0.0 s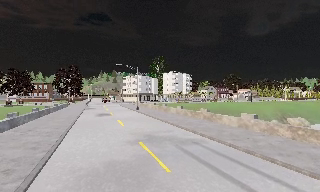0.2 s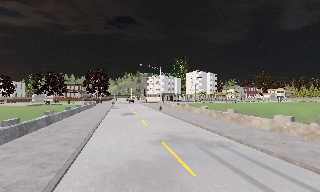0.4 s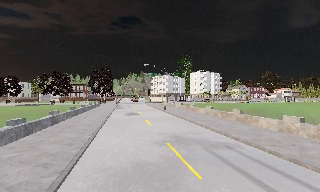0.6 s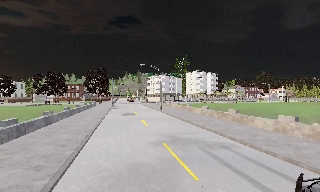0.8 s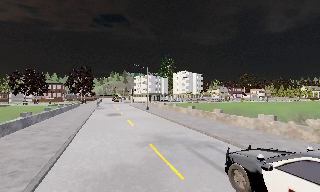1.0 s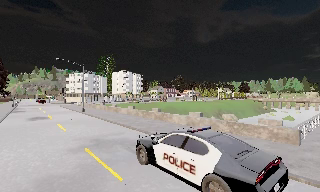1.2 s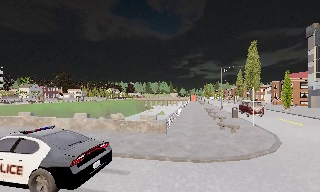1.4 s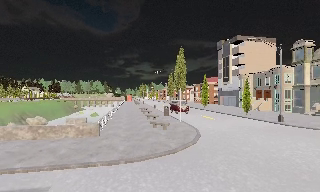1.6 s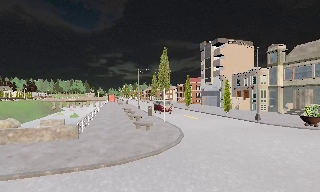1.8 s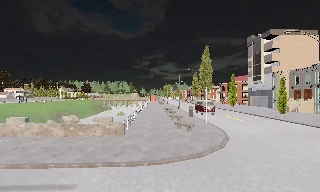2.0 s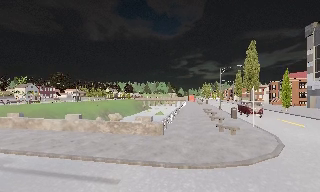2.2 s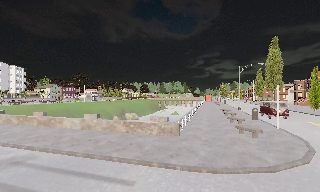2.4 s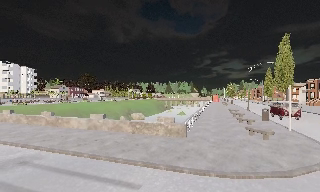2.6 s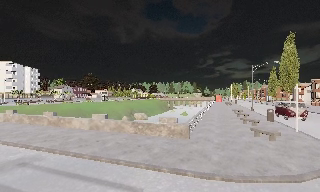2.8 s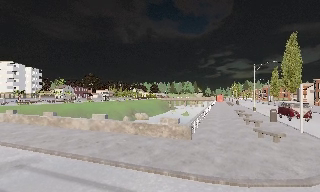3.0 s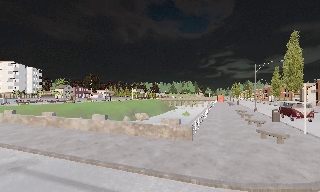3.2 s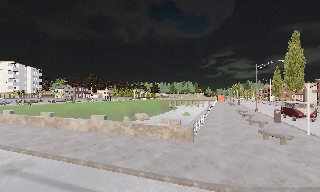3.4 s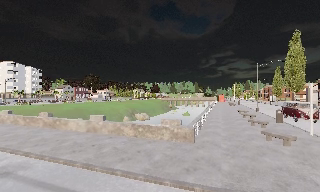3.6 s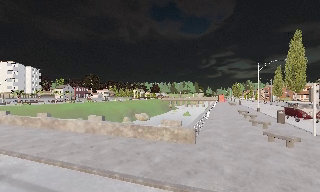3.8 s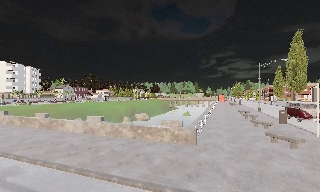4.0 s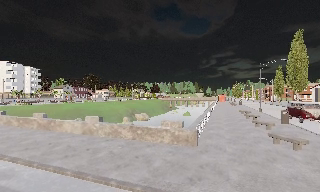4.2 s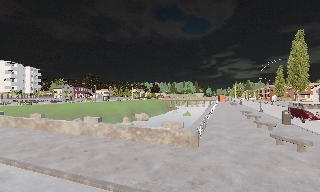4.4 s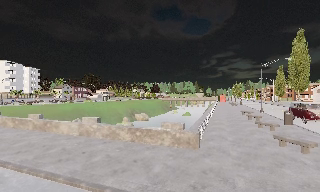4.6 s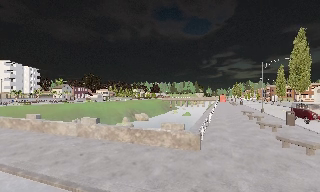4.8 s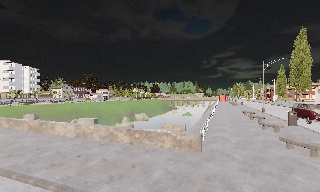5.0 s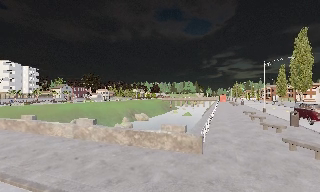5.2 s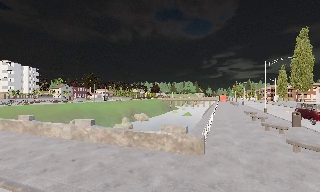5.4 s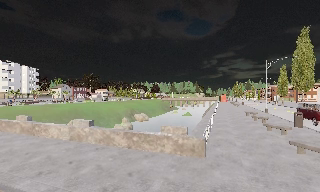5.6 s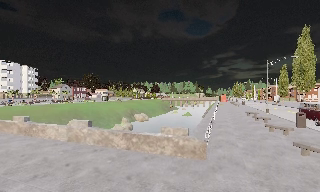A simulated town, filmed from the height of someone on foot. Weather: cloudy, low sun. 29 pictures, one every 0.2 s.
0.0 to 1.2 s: The scene slides to the left, as the camera pans about 55 degrees to its right.
1.2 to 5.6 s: The camera travels forward, about 4 m, so what stands in front looms larger.
The film runs forward here.
